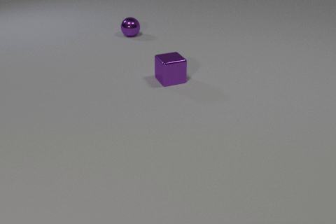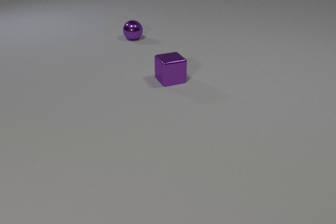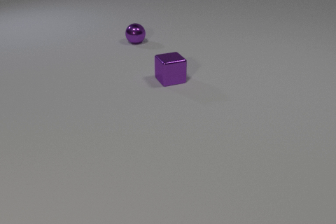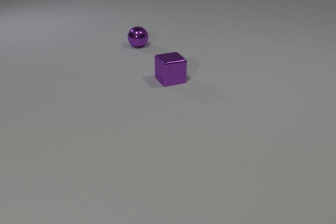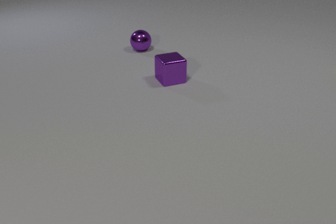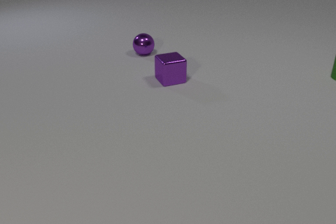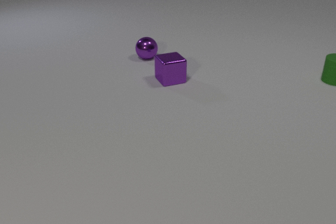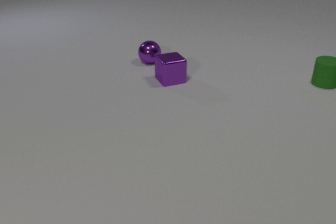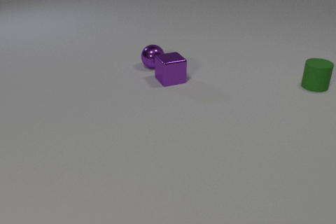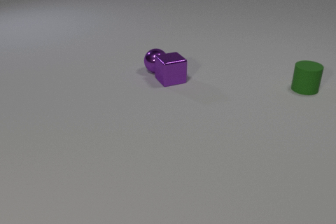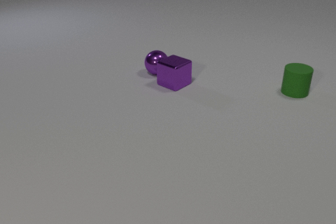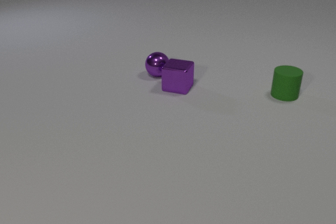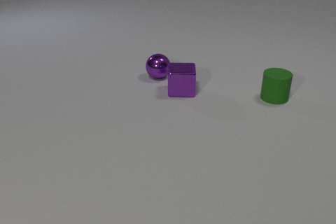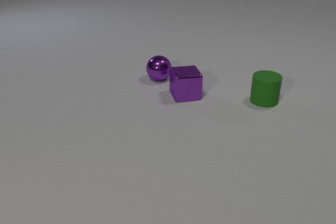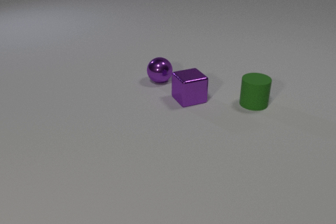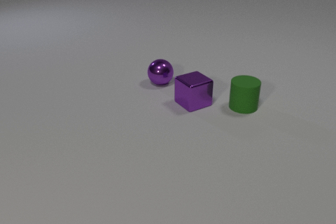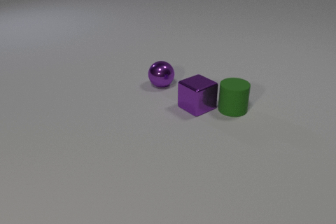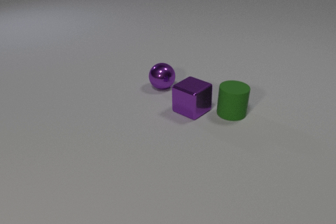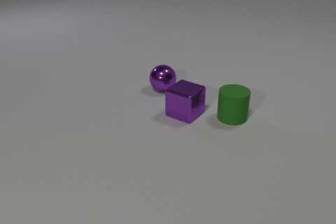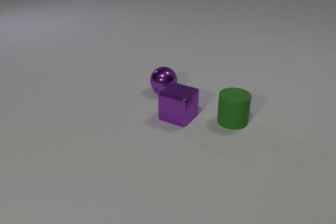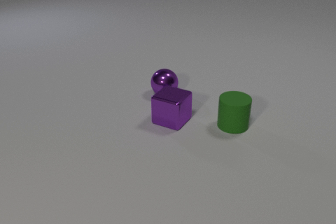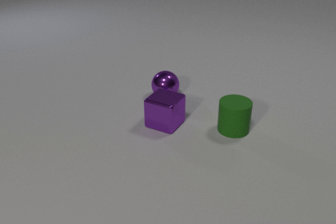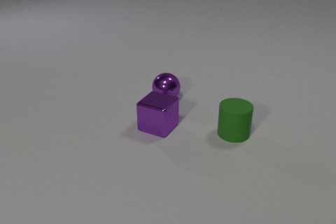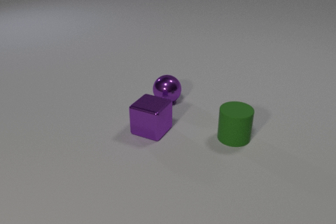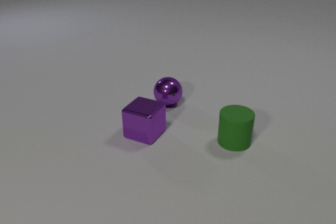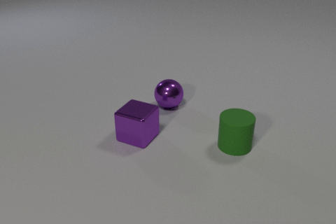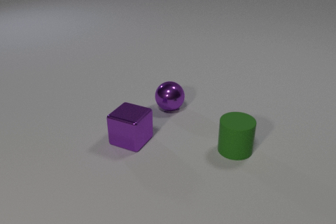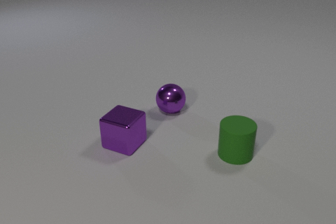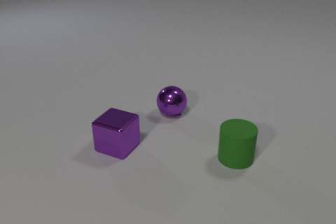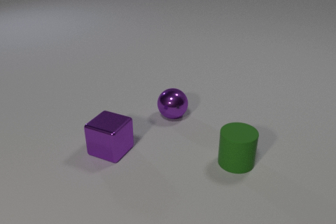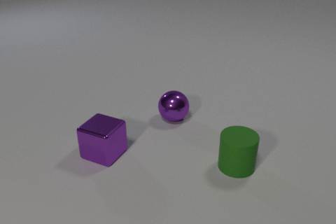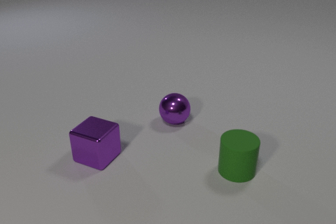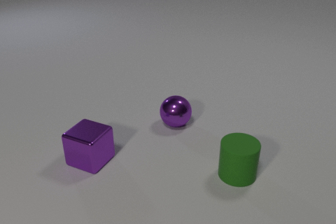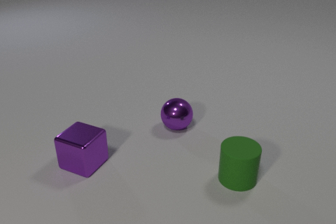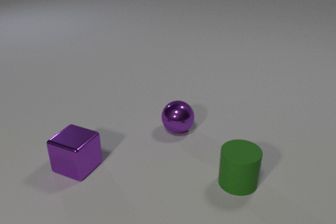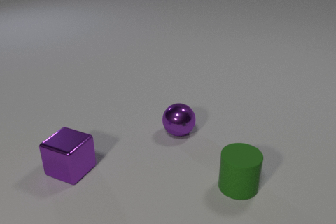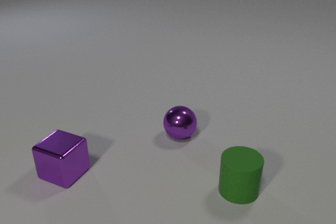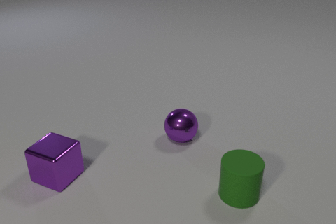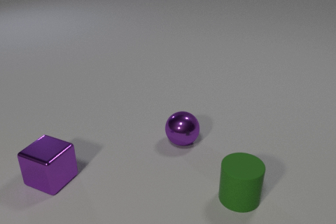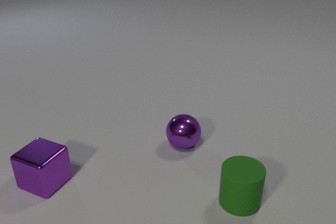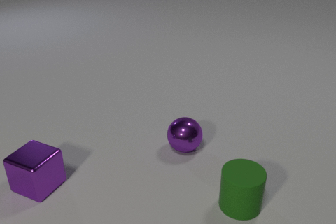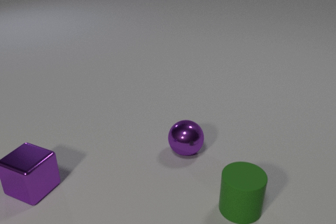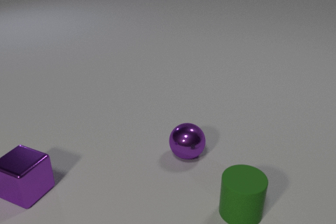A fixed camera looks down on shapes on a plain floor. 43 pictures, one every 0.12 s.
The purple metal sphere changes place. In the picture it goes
toward the camera.
The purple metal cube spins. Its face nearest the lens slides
to the right.
0.00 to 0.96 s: The purple metal sphere rolls toward the camera. The green rubber cylinder comes in at the right edge, slides toward the camera and to the left.
0.96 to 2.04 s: The purple metal sphere rolls toward the camera. The purple metal cube slides toward the camera, spins so that its near face slides to the right, counterclockwise seen from above. The green rubber cylinder slides toward the camera and to the left. The purple metal sphere and the purple metal cube collide. The purple metal cube and the green rubber cylinder collide.
2.04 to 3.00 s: The purple metal sphere rolls toward the camera. The purple metal cube slides to the left and toward the camera. The green rubber cylinder slides toward the camera.
3.00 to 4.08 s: The purple metal sphere rolls toward the camera. The purple metal cube slides to the left and toward the camera. The green rubber cylinder slides toward the camera.
4.08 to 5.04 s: The purple metal sphere rolls toward the camera. The purple metal cube slides to the left and toward the camera. The green rubber cylinder slides toward the camera.
How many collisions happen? 2.
Are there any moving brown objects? no.
What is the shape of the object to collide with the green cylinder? cube.
